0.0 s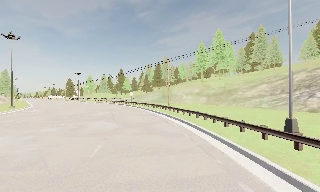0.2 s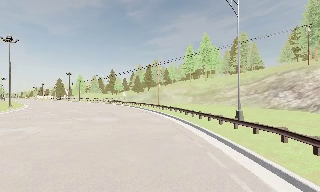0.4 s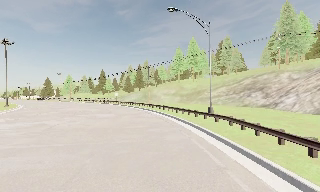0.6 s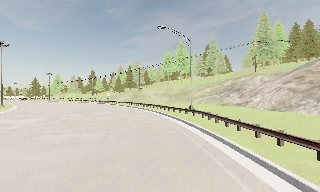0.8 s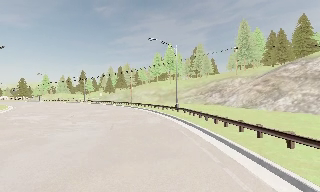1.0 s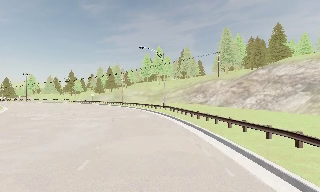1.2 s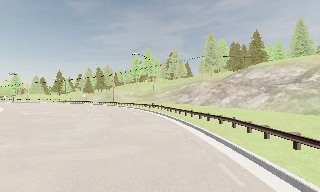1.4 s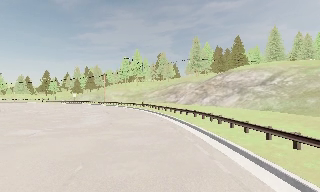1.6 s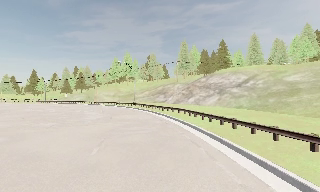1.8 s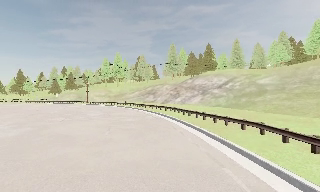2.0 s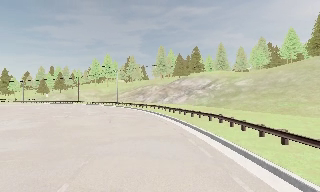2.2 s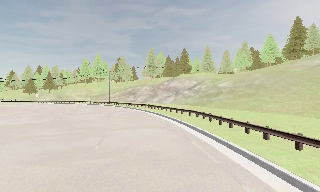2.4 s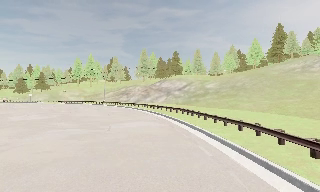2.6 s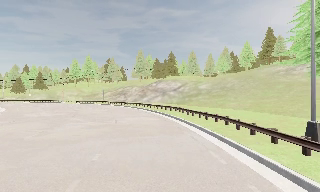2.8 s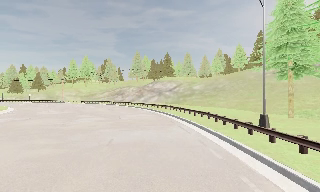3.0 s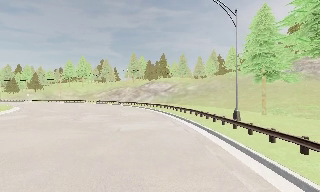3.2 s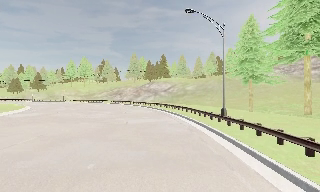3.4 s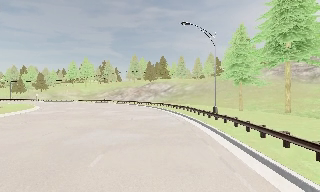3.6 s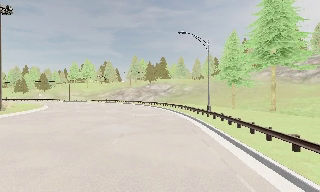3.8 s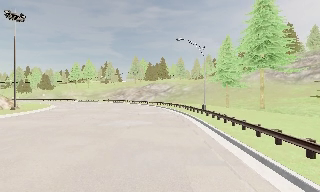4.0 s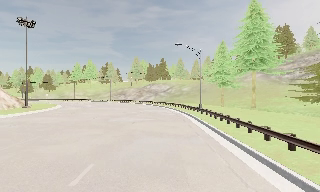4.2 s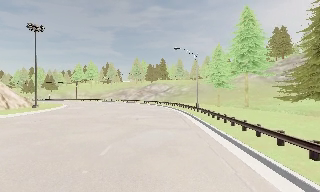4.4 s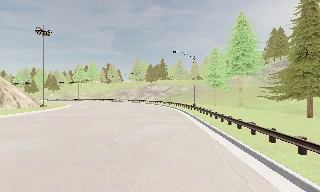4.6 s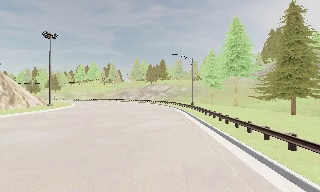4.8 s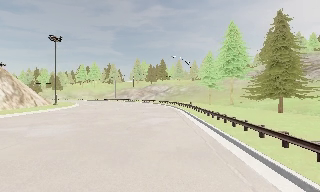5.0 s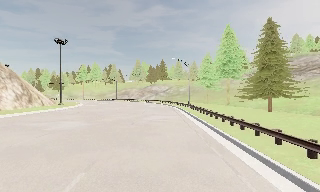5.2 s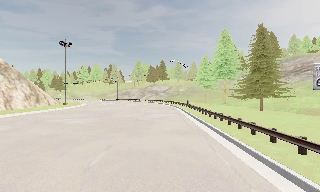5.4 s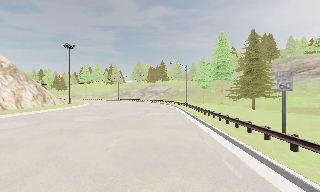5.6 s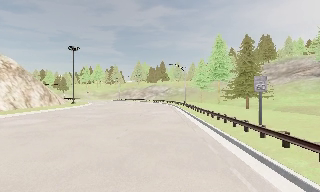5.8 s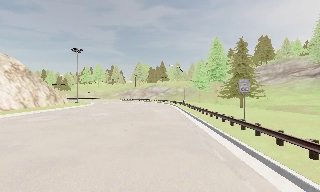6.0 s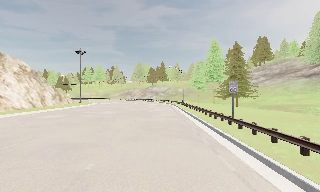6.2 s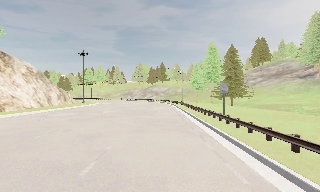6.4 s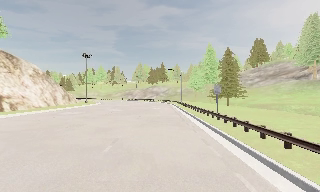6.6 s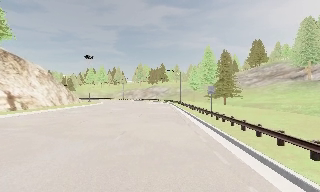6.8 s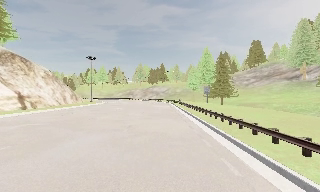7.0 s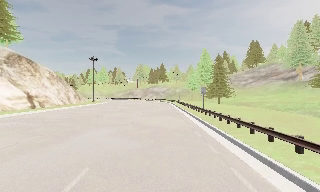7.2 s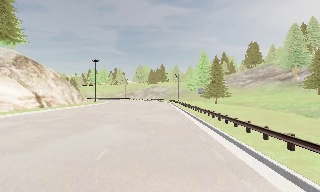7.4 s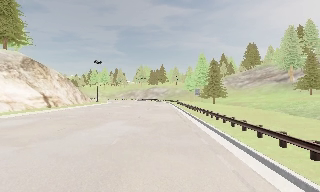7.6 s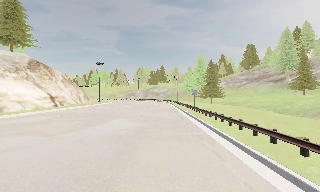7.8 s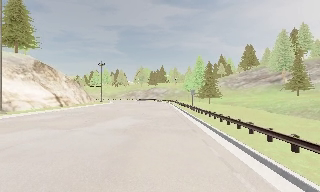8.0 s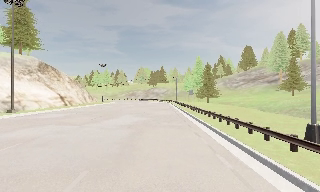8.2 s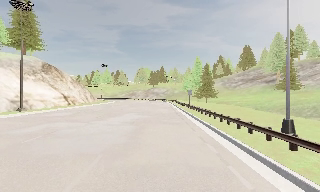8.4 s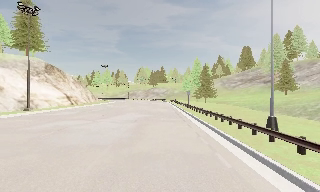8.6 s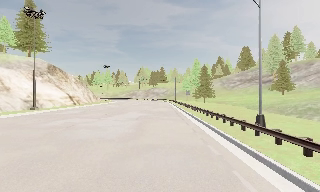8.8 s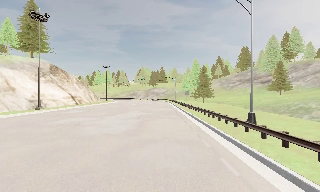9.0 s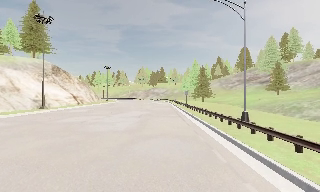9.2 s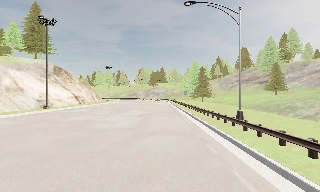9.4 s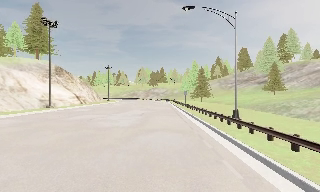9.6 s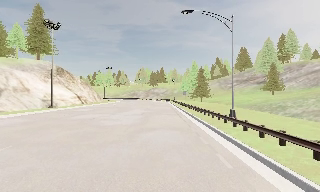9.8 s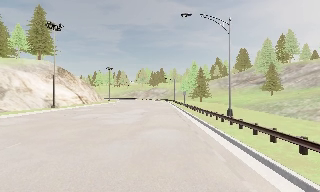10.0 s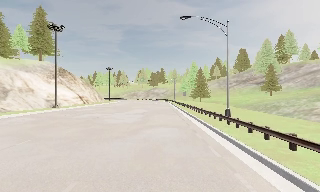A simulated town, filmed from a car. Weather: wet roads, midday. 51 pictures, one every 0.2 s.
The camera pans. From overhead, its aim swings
clockwise.
The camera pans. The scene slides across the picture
to the left.
0.0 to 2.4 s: The scene slides to the left, as the camera pans about 45 degrees to its right. It travels backward, about 35 m.
2.4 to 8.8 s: The camera travels backward, about 50 m, so what stands in front gets smaller.
8.8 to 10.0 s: The camera travels backward, about 3 m, so what stands in front gets smaller. It loses speed.
The film runs backward here.
